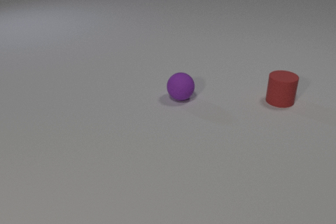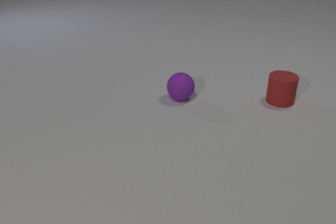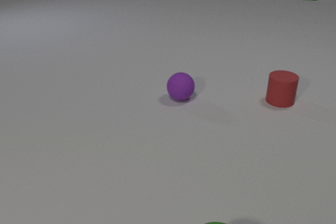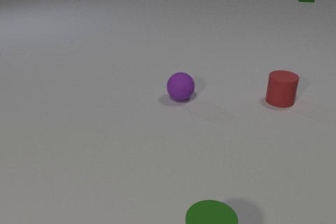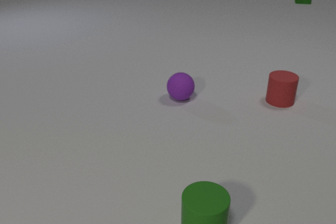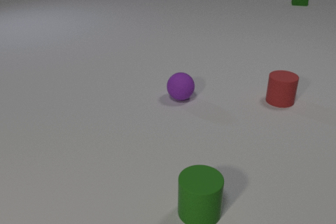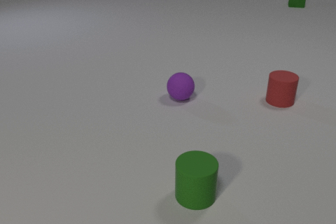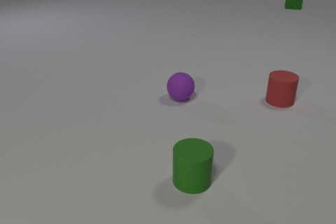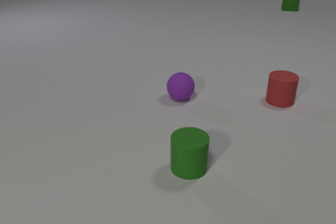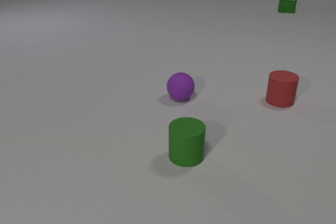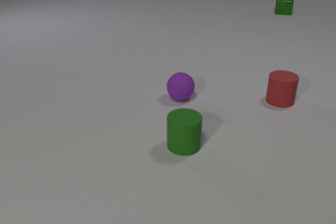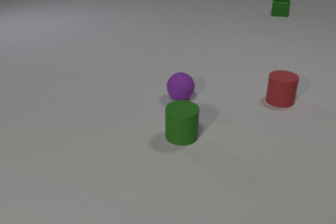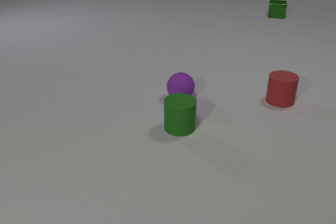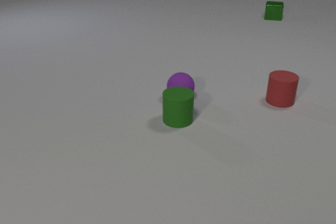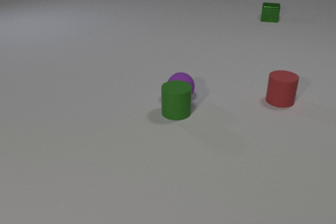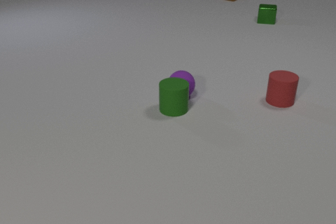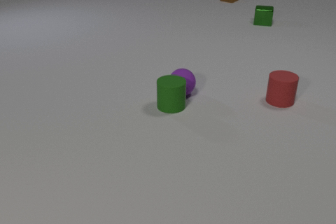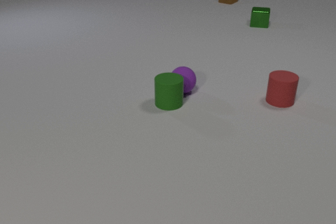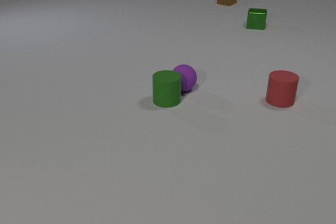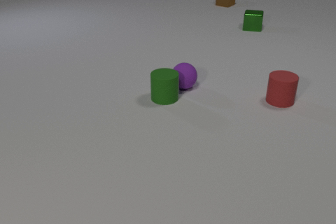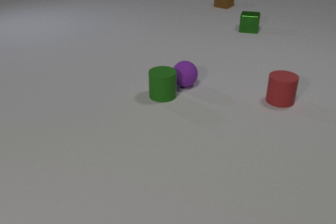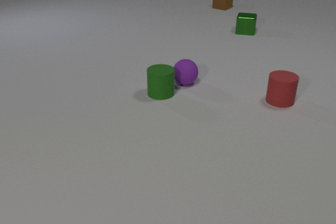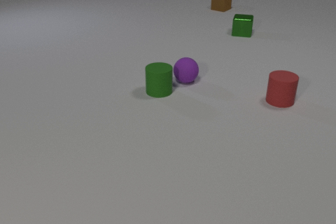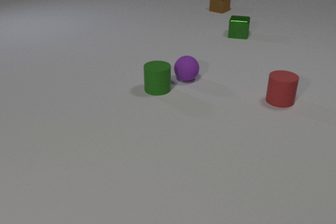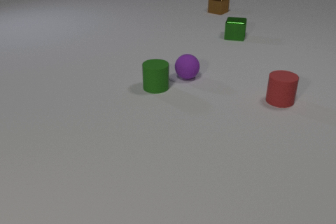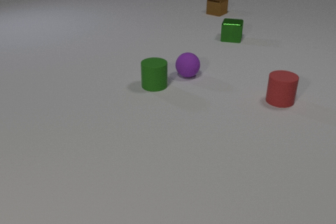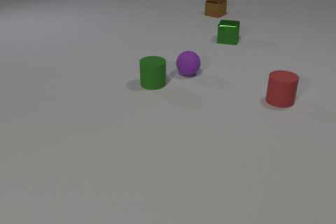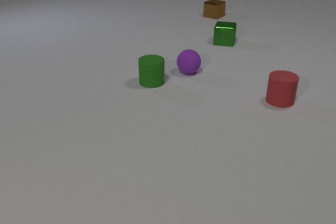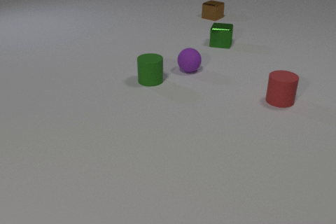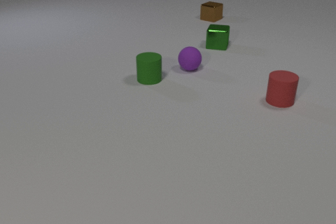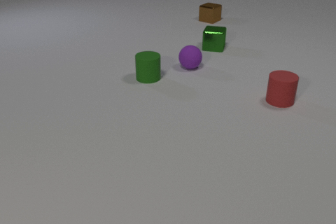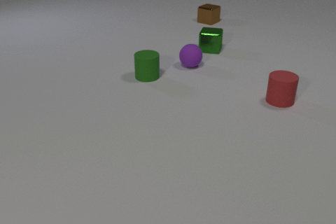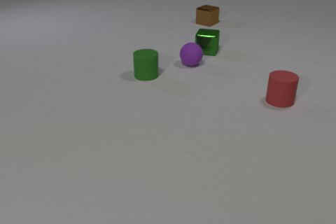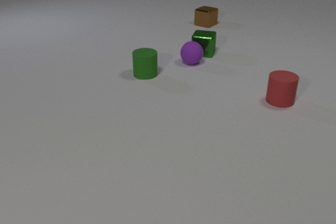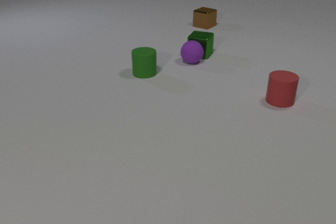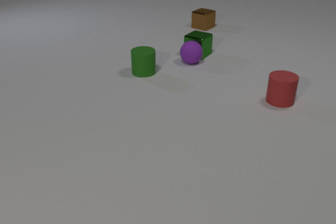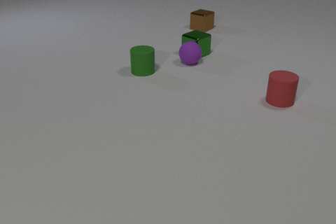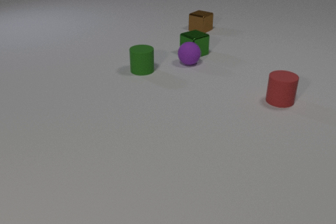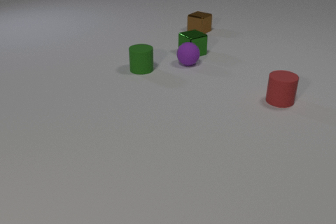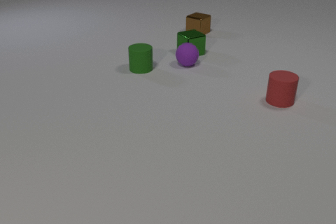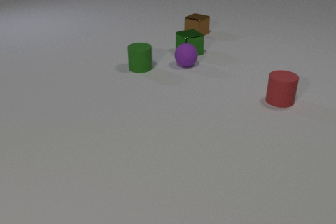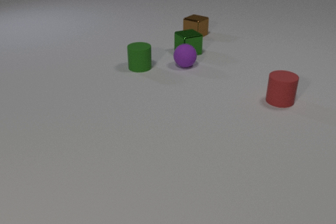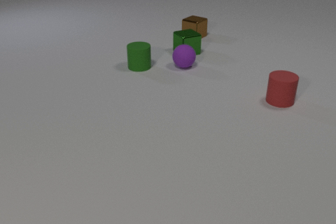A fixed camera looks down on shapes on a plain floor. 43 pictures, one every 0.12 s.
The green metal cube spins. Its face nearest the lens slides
to the left.
The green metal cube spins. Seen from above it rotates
clockwise.
0.00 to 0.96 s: The green rubber cylinder comes in at the bottom edge, slides away from the camera. The green metal cube slides toward the camera.
0.96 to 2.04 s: The green rubber cylinder slides away from the camera. The purple rubber sphere rolls away from the camera. The green metal cube slides toward the camera and to the left. The brown metal cube comes in at the top edge, slides toward the camera. The green rubber cylinder and the purple rubber sphere collide.
2.04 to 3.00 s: The green rubber cylinder slides away from the camera. The purple rubber sphere rolls away from the camera. The green metal cube slides toward the camera and to the left. The brown metal cube slides toward the camera.
3.00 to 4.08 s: The green rubber cylinder slides away from the camera. The purple rubber sphere rolls away from the camera. The green metal cube slides toward the camera and to the left. The brown metal cube slides toward the camera. The purple rubber sphere and the green metal cube collide.
4.08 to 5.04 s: The green rubber cylinder slides away from the camera. The purple rubber sphere rolls toward the camera and to the left. The green metal cube slides to the left, spins clockwise seen from above by about 45 degrees, its near face sliding to the left. The brown metal cube slides toward the camera.
What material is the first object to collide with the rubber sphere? rubber.
What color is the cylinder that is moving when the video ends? green.
What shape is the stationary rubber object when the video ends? cylinder.
